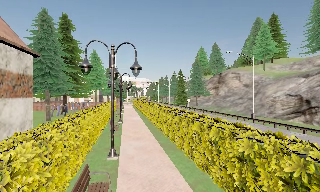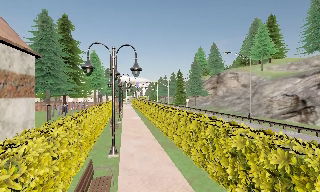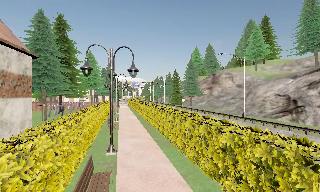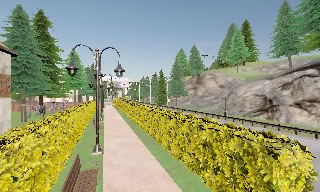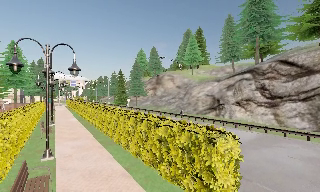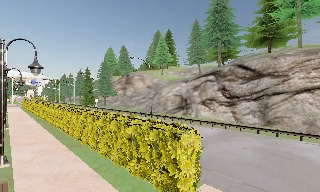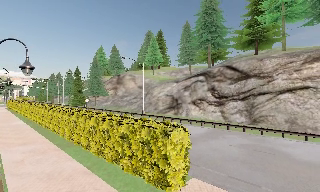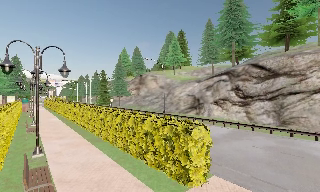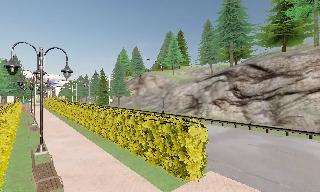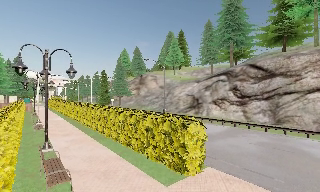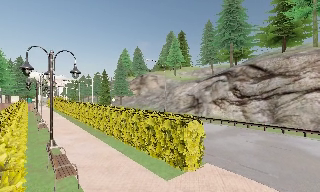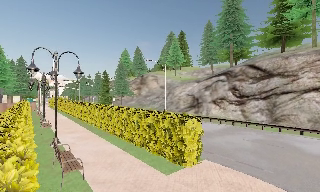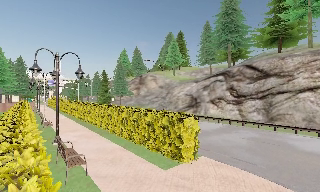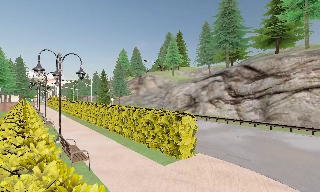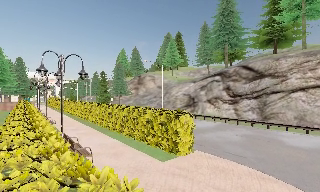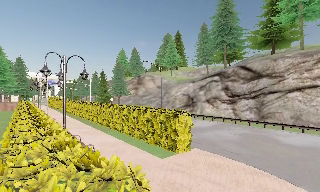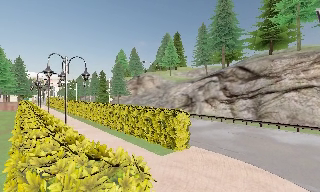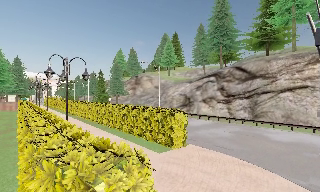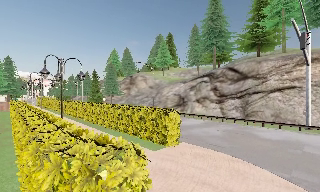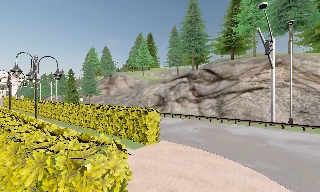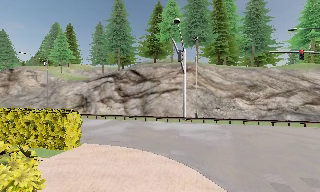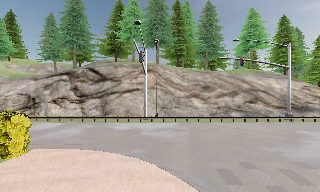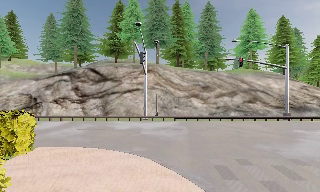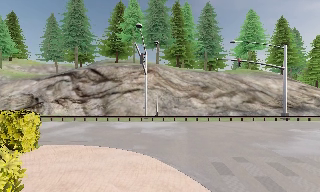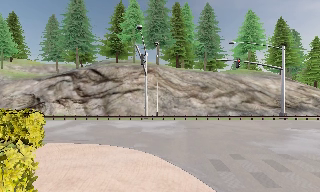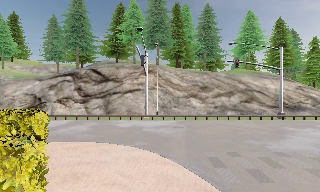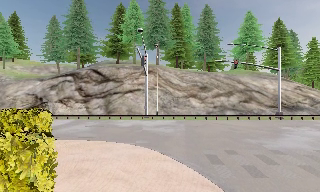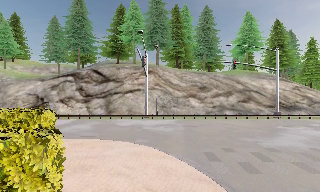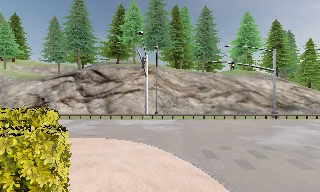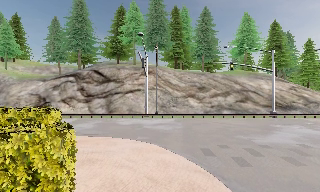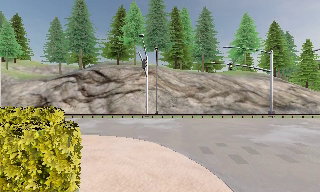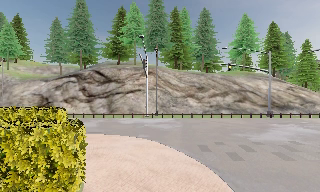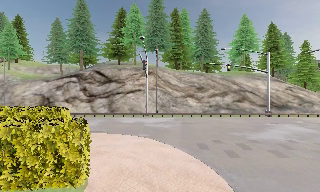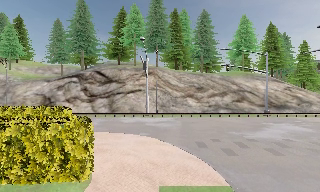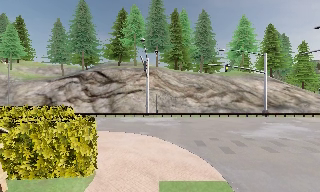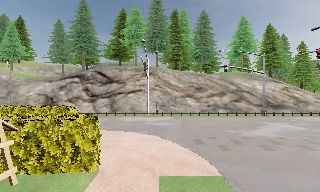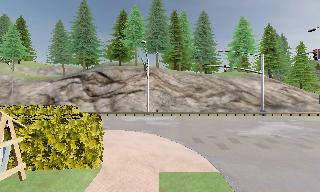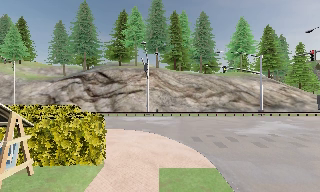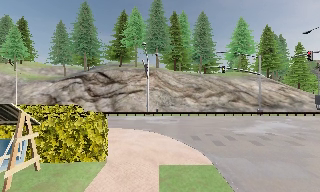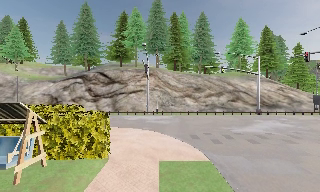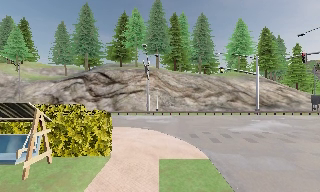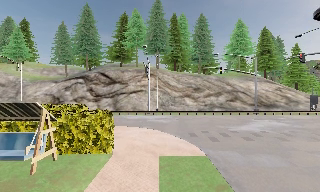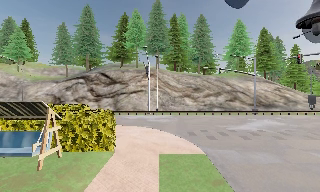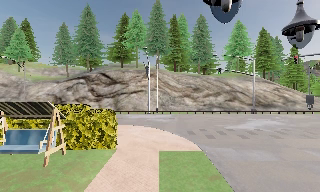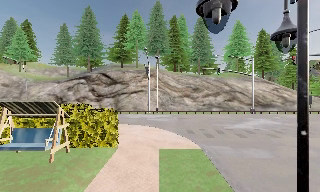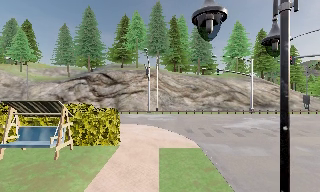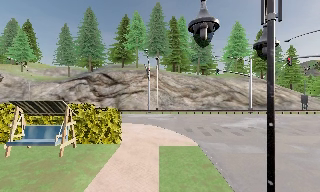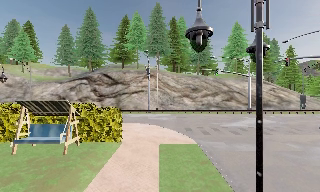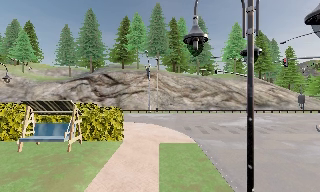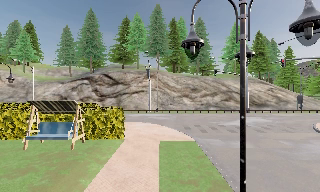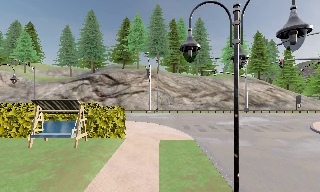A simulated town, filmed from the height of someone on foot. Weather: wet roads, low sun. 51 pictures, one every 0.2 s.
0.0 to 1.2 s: The scene slides to the left, as the camera pans about 35 degrees to its right. It travels backward, about 1.5 m.
1.2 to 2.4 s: The camera travels backward, about 1.5 m, so what stands in front gets smaller.
2.4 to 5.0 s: The camera pans to its right, which is clockwise from overhead, by about 50 degrees. It travels backward, about 3.5 m.
5.0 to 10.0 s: The camera travels backward, about 7 m, so what stands in front gets smaller.
The film runs backward here.
